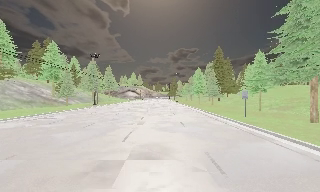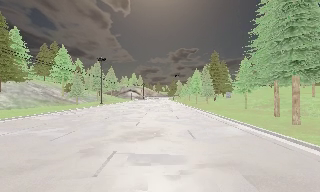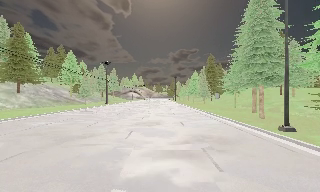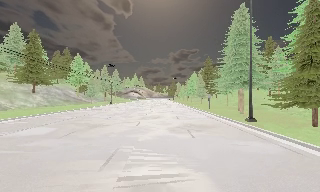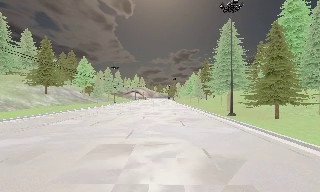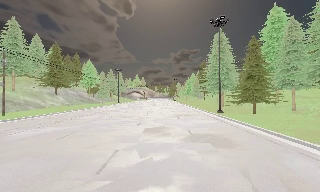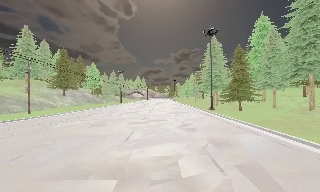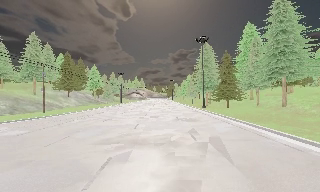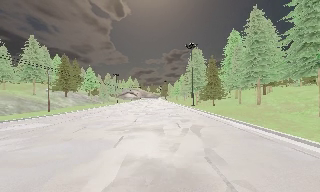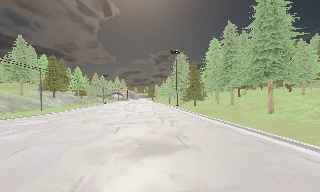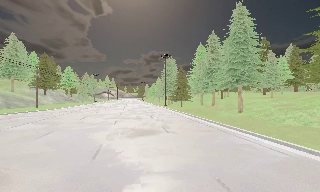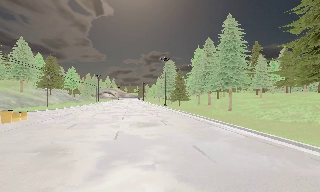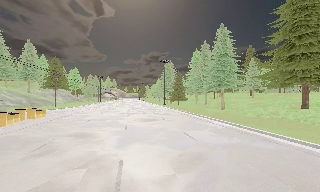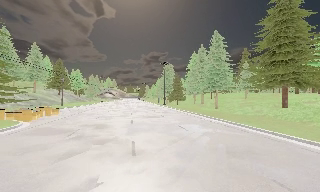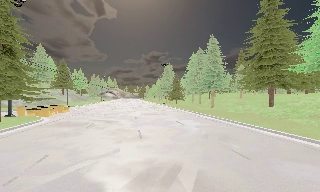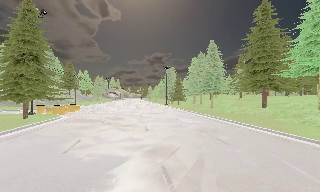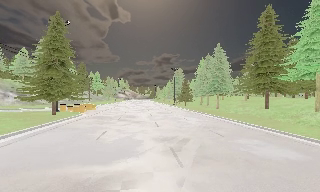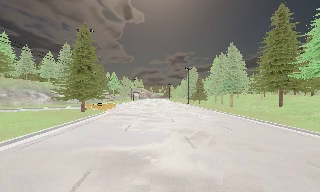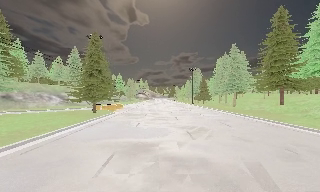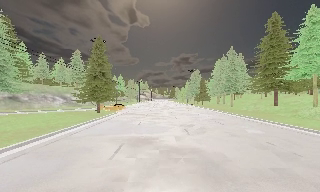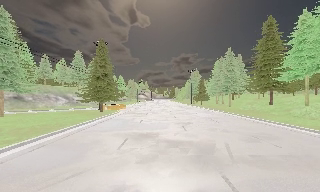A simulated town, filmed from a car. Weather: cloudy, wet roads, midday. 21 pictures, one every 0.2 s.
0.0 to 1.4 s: The camera travels backward, about 25 m, so what stands in front gets smaller.
1.4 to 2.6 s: The camera pans to its right, which is clockwise from overhead, by about 10 degrees. It travels backward, about 17 m, so what stands in front gets smaller.
2.6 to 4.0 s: The scene slides to the right, as the camera pans about 10 degrees to its left. It travels backward, about 12 m, so what stands in front gets smaller. It loses speed.
The film runs backward here.
